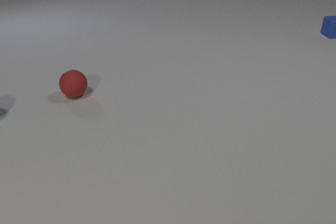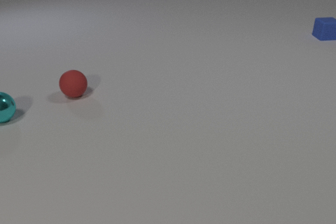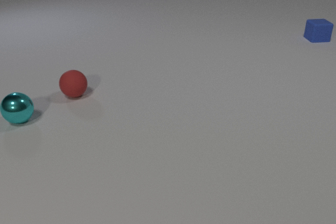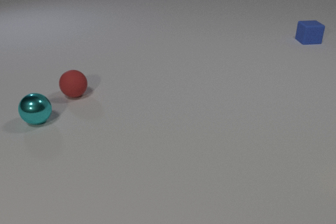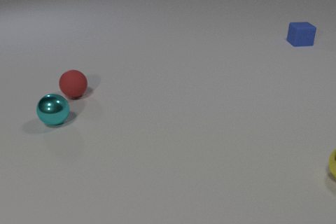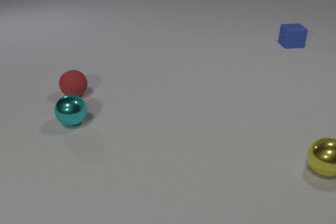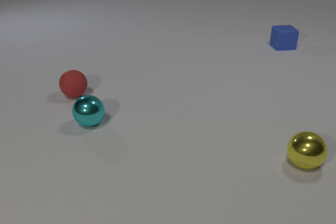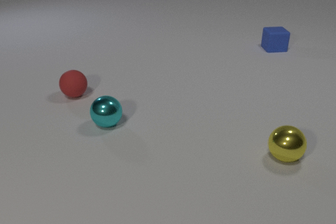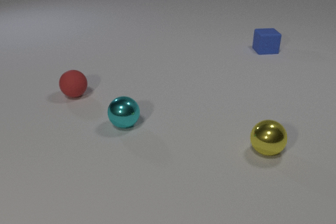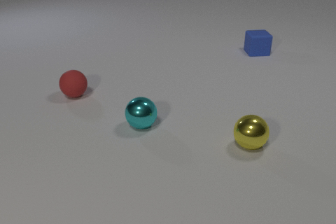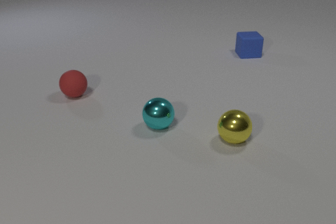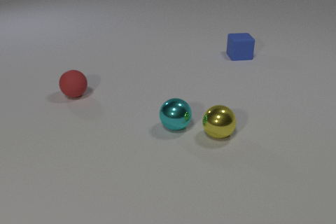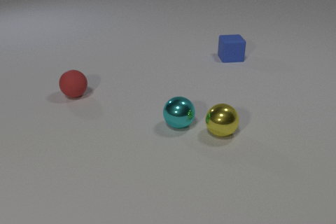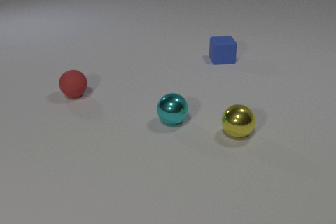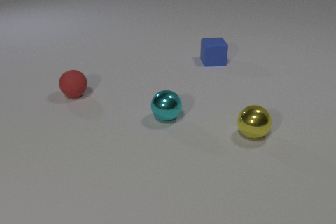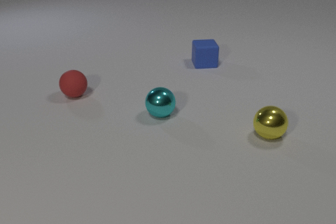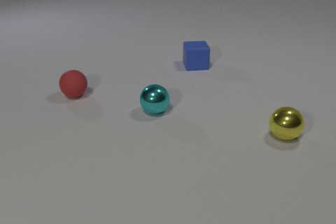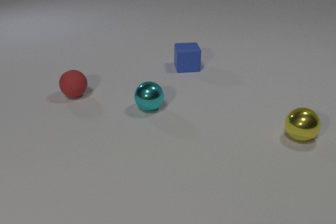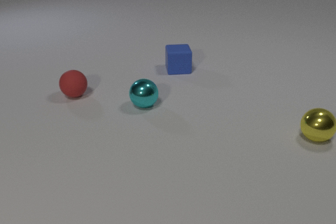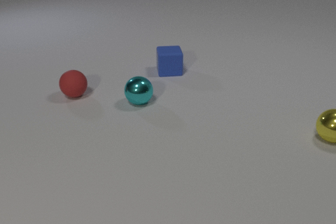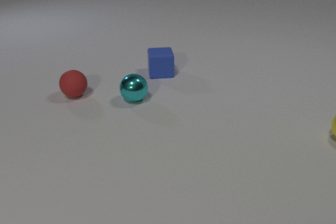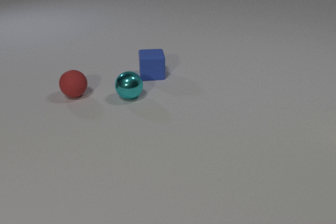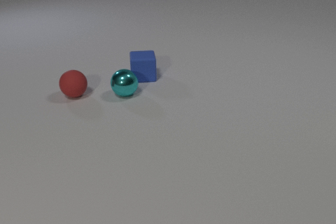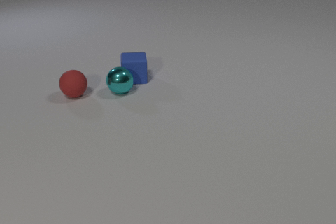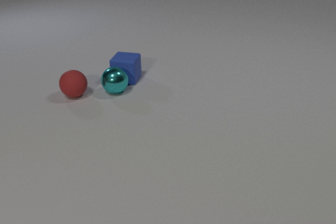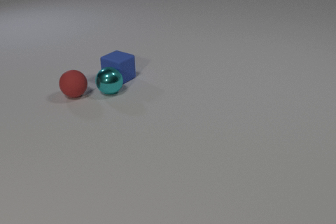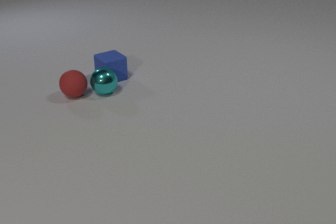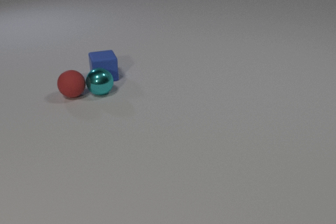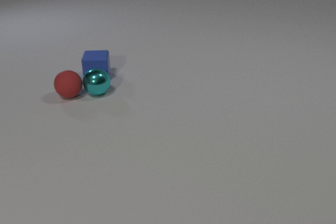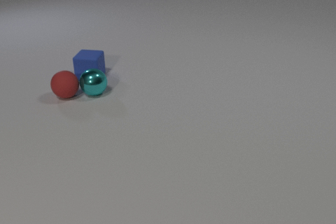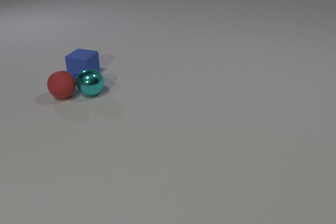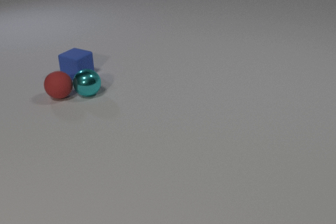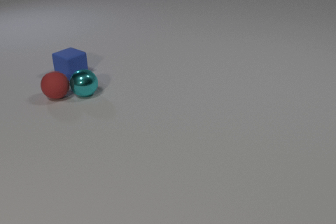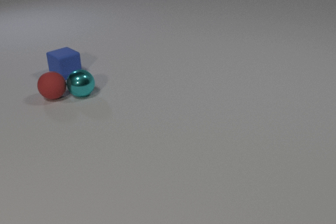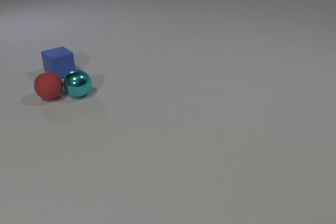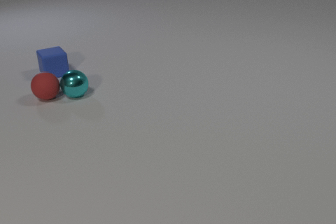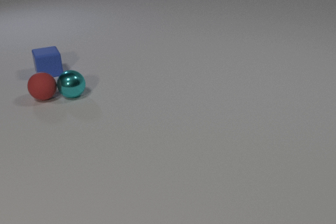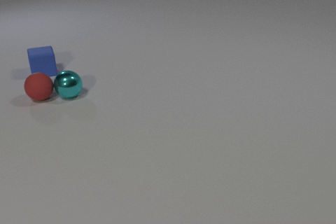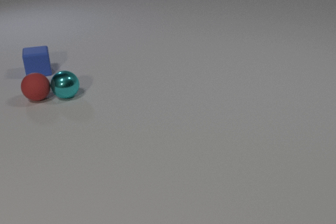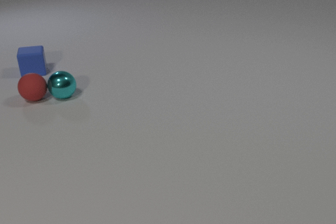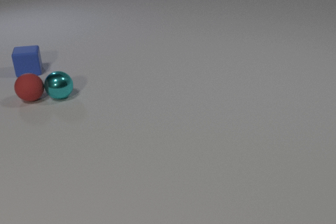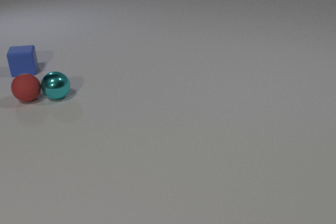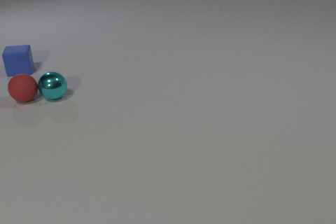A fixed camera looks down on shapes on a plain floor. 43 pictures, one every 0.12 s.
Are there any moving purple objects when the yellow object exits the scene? no.
What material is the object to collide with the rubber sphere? metal.
What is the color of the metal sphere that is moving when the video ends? cyan.
0.00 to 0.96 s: The yellow metal sphere comes in at the right edge, rolls to the left. The cyan metal sphere comes in at the left edge, rolls to the right. The blue rubber cube slides toward the camera and to the left.
0.96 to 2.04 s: The yellow metal sphere rolls away from the camera and to the right. The cyan metal sphere rolls away from the camera and to the right. The blue rubber cube slides to the left and toward the camera. The yellow metal sphere and the cyan metal sphere collide.
2.04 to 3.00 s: The yellow metal sphere rolls to the right, leaves at the right edge. The cyan metal sphere rolls to the left and away from the camera. The blue rubber cube slides to the left, spins clockwise seen from above by about 45 degrees, its near face sliding to the left. The cyan metal sphere and the blue rubber cube collide.
3.00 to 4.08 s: The cyan metal sphere rolls to the left. The blue rubber cube slides to the left, spins so that its near face slides to the left, clockwise seen from above. The red rubber sphere rolls to the left. The cyan metal sphere and the red rubber sphere collide.
4.08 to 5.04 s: The cyan metal sphere rolls to the left. The blue rubber cube slides to the left and away from the camera, spins clockwise seen from above by about 30 degrees, its near face sliding to the left. The red rubber sphere rolls to the left.
